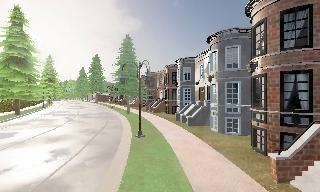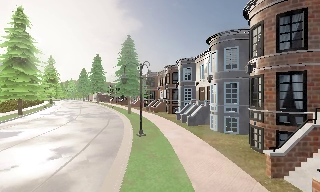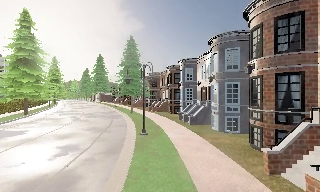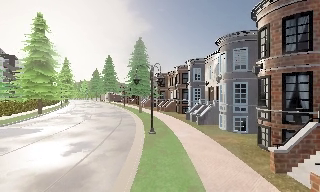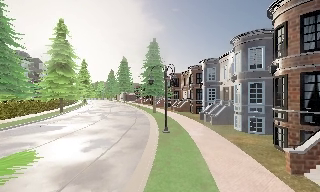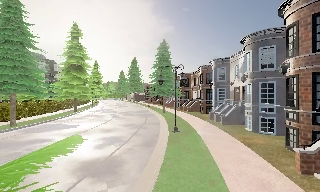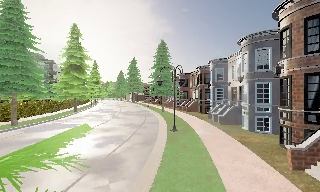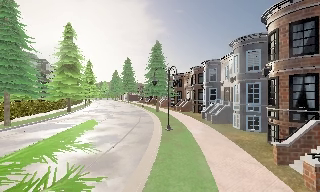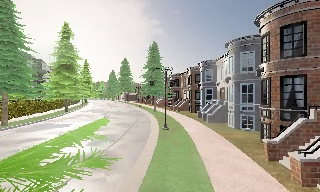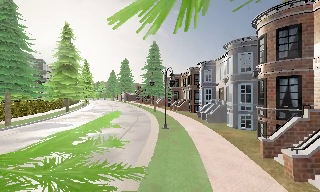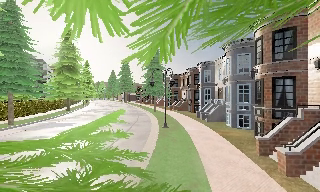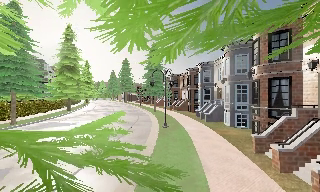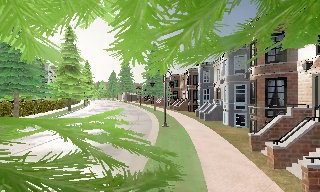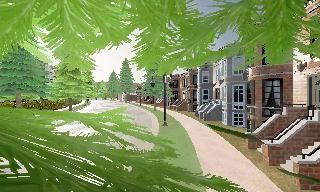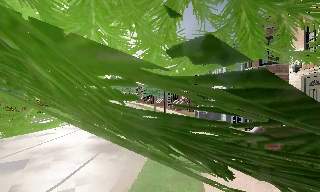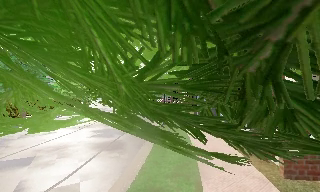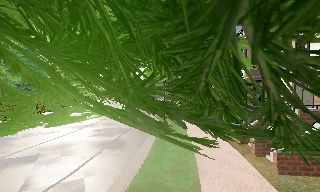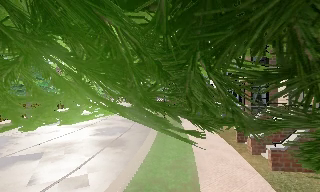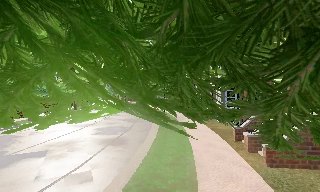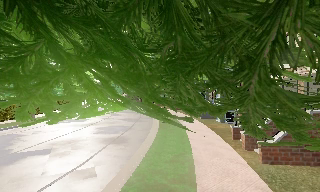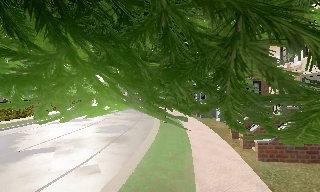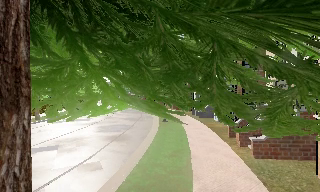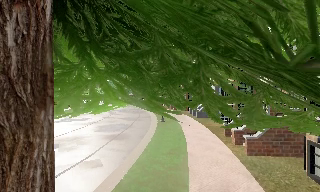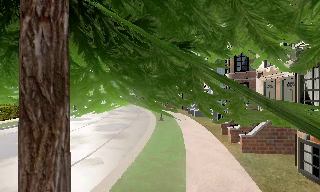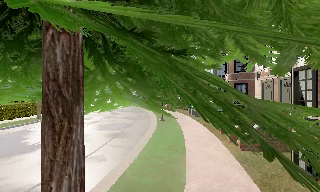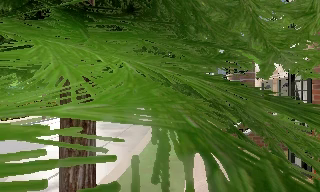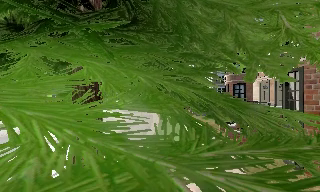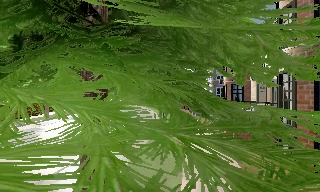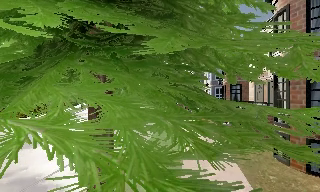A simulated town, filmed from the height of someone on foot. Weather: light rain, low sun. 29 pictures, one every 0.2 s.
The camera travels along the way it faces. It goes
backward.
0.0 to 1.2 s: The camera pans to its left, which is counterclockwise from overhead, by about 10 degrees. It travels backward, about 1.5 m, so what stands in front gets smaller.
1.2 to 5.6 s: The camera travels backward, about 6 m, so what stands in front gets smaller.
The film runs backward here.
